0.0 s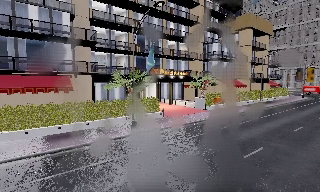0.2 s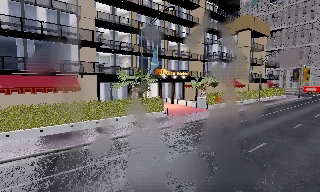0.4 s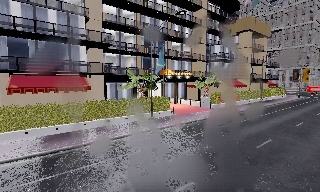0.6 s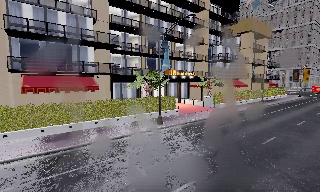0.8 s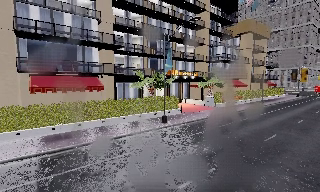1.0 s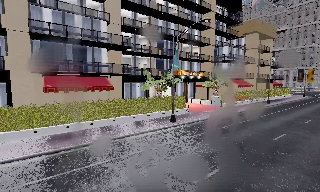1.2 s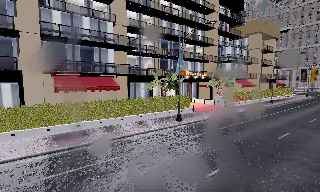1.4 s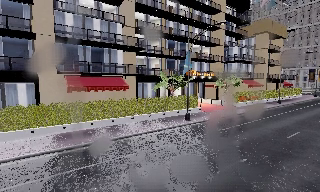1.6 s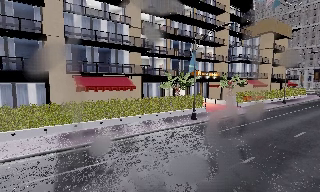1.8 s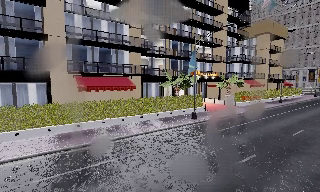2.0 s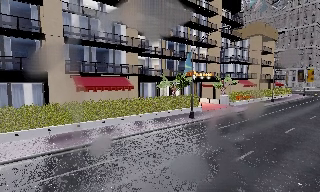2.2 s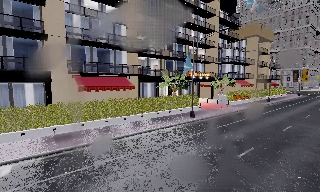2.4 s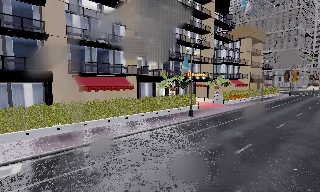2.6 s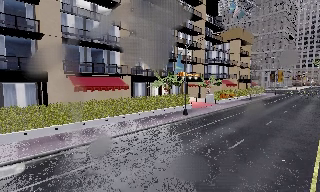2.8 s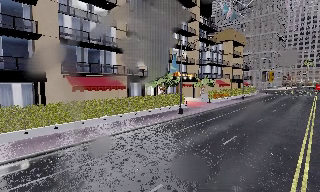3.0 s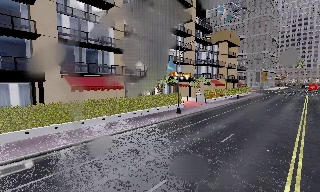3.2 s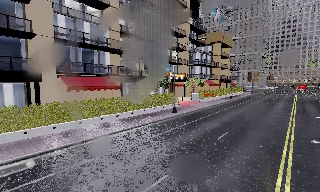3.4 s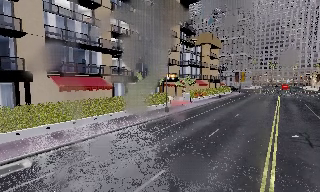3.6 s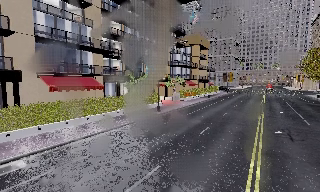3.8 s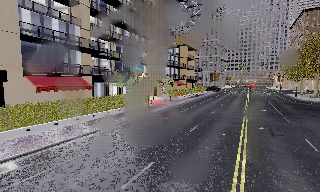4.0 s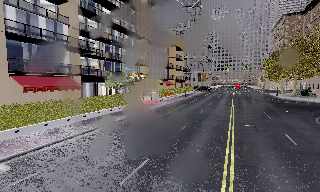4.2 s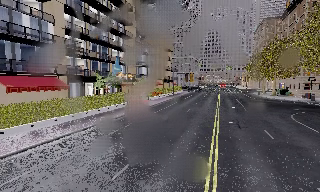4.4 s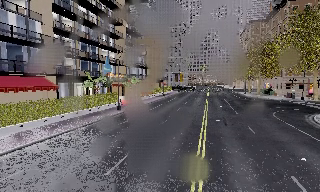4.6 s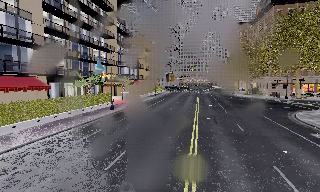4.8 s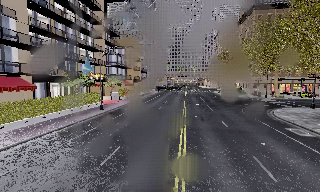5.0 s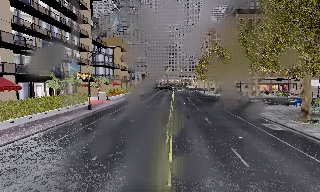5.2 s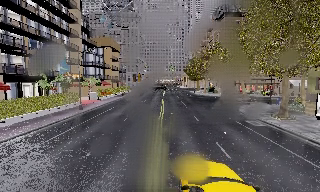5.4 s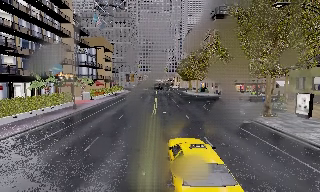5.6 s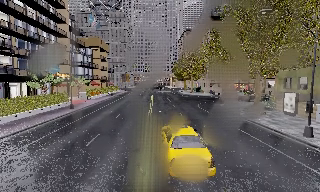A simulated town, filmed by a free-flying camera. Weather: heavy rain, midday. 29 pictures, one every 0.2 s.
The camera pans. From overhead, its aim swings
clockwise.
0.0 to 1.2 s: The camera travels to its left and backward, about 4.5 m, so close, fixed things drift to the right. It loses speed.
1.2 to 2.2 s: The camera travels to its left and backward, about 2.5 m, so close, fixed things drift to the right.
2.2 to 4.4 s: The camera pans to its right, which is clockwise from overhead, by about 35 degrees. It travels backward and to its left, about 5 m.
4.4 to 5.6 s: The scene slides to the left, as the camera pans about 20 degrees to its right. It travels backward, about 4 m, so what stands in front gets smaller.
The film runs forward here.
